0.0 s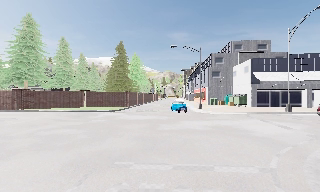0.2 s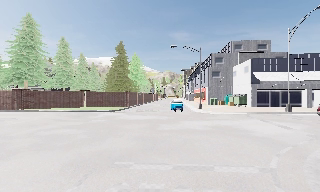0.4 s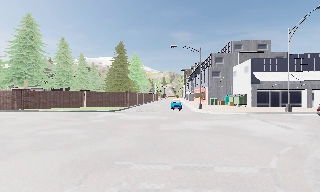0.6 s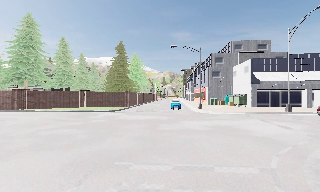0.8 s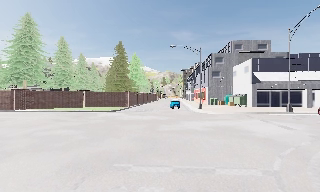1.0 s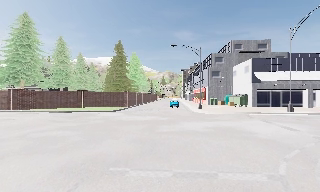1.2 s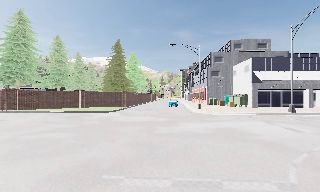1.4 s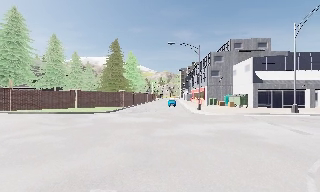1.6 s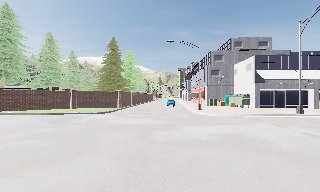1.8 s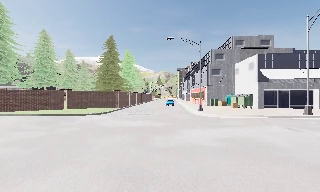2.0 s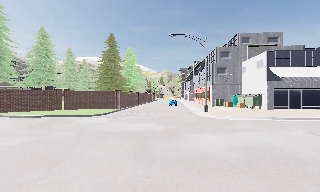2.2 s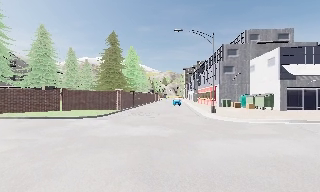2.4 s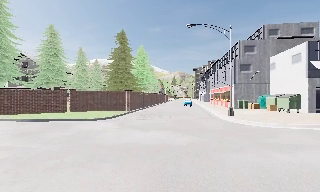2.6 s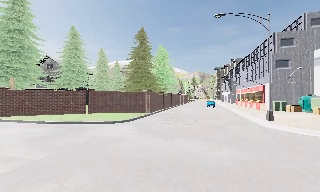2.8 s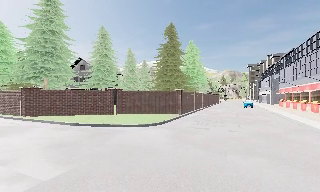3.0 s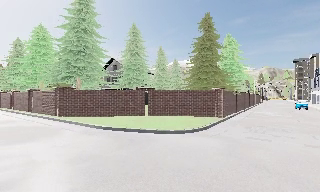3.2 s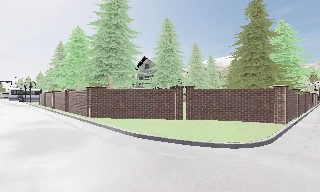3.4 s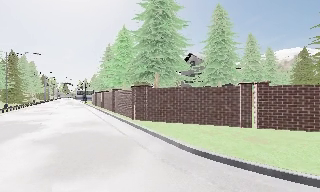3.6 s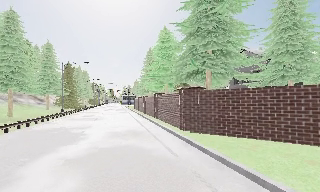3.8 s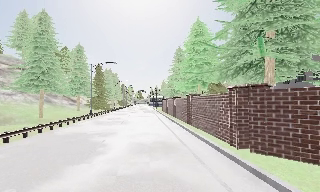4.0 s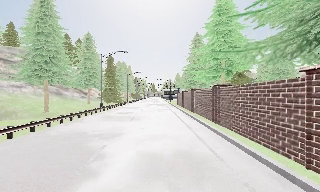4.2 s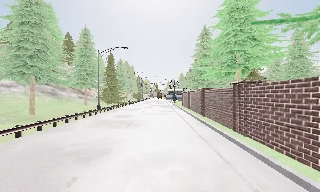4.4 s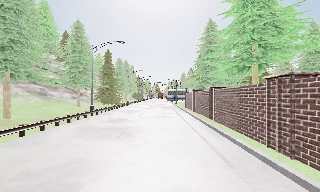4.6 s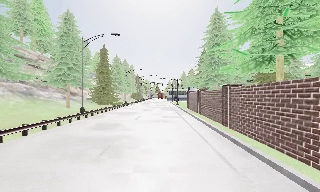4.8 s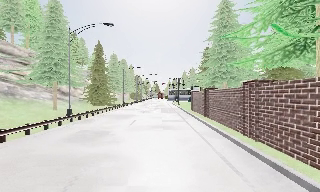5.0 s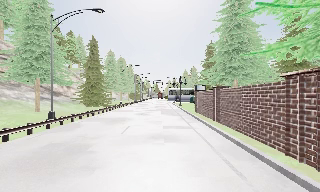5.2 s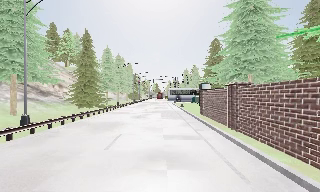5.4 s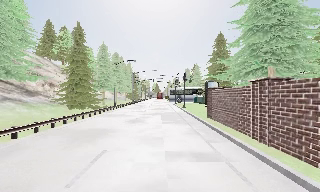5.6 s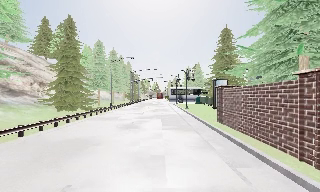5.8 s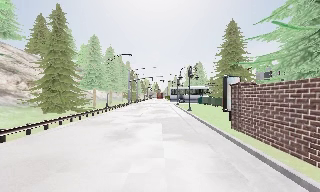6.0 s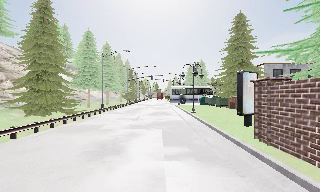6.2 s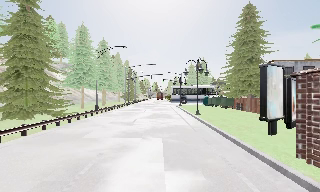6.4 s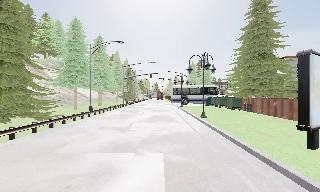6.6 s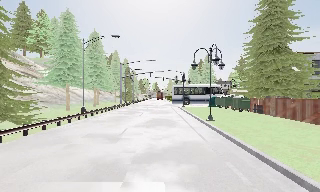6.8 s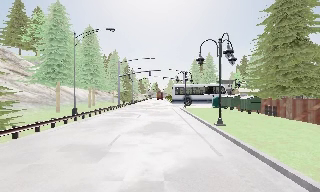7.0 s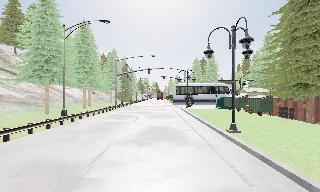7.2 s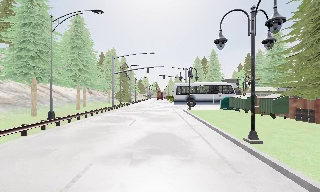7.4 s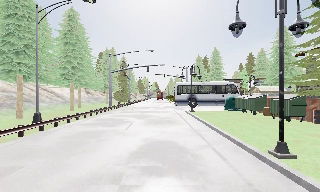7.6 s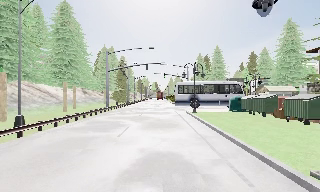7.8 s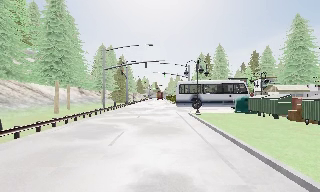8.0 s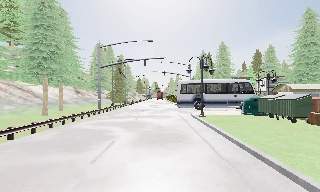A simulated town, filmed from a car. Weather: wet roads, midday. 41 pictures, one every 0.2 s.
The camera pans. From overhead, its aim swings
counterclockwise.
The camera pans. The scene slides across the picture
to the right.
0.0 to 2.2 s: The camera travels forward, about 5 m, so what stands in front looms larger. It gains speed.
2.2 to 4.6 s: The camera pans to its left, which is counterclockwise from overhead, by about 85 degrees. It travels forward, about 25 m.
4.6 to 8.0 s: The camera travels forward, about 30 m, so what stands in front looms larger.
The film runs forward here.
